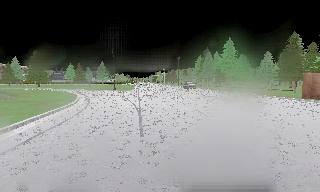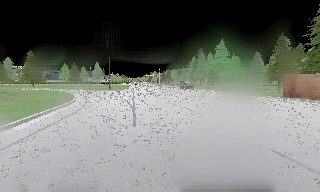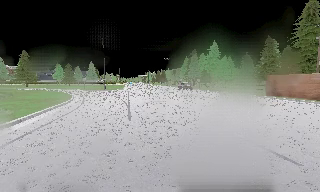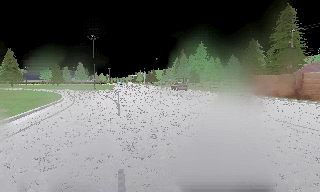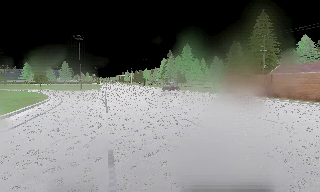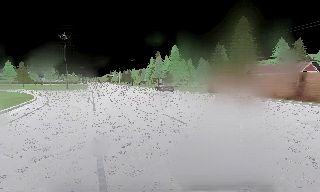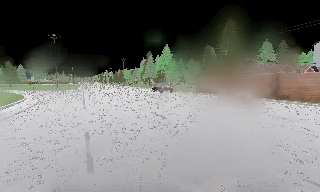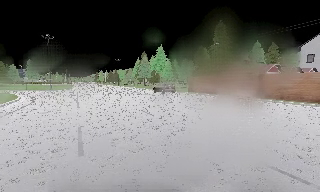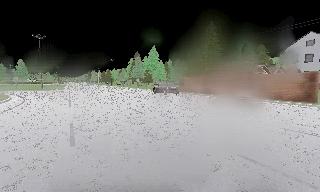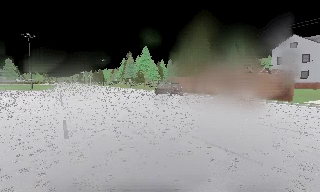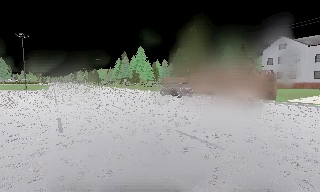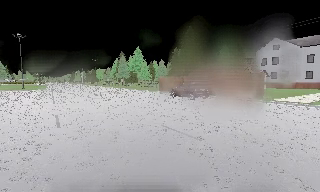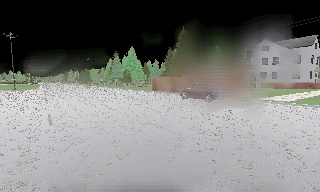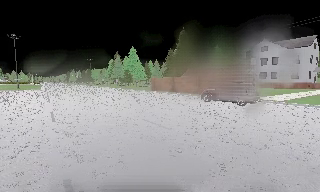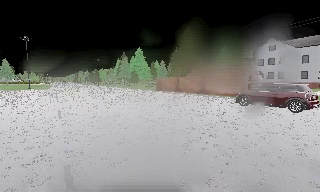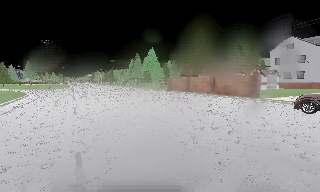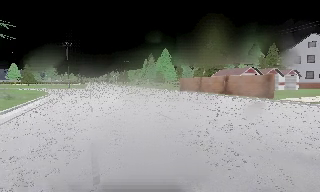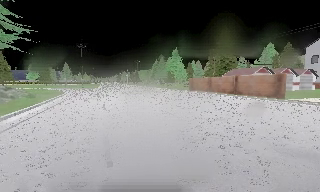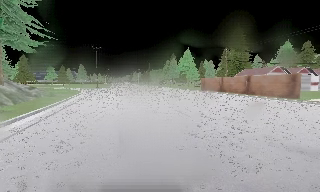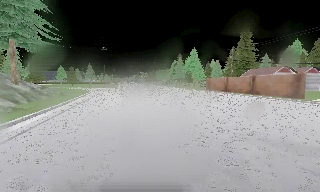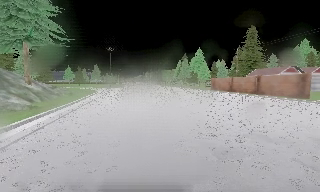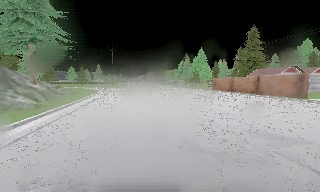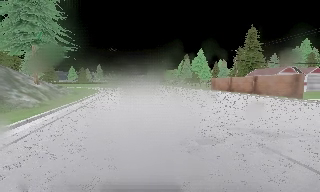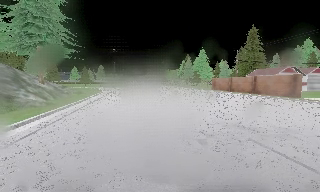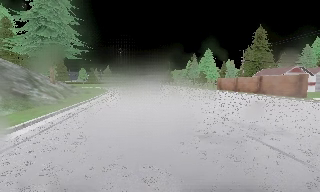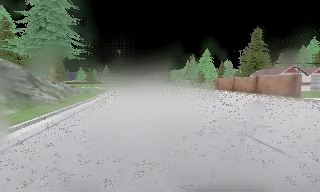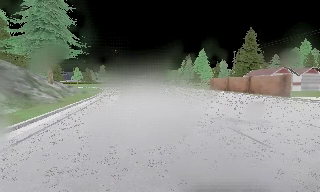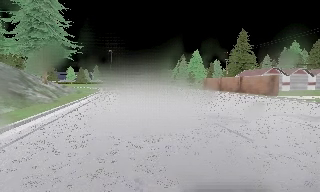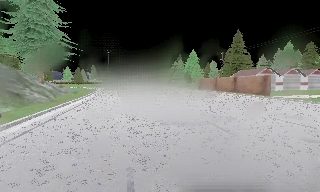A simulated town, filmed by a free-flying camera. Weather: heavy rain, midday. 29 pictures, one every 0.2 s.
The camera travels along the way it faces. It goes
backward.
0.0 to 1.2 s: The camera swings to its right by about 20 degrees, and the scene slides to the left. It travels backward, about 6 m, so what stands in front gets smaller.
1.2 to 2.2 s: The camera travels backward and to its right, about 4 m, so what stands in front gets smaller.
2.2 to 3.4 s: The camera pans to its left, which is counterclockwise from overhead, by about 15 degrees. It travels backward and to its right, about 3.5 m, so what stands in front gets smaller.
3.4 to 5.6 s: The camera travels backward, about 5 m, so what stands in front gets smaller.
The film runs backward here.
